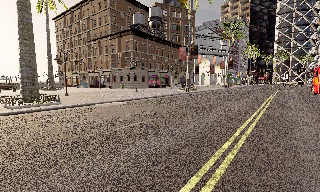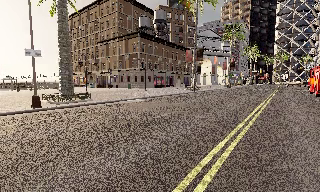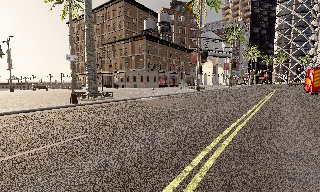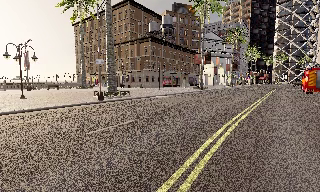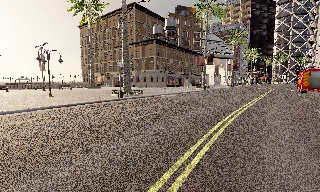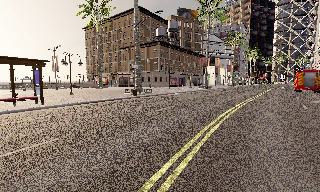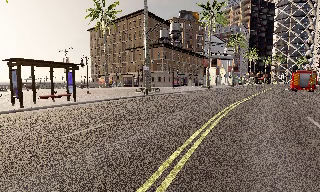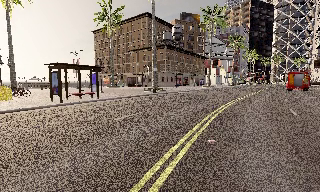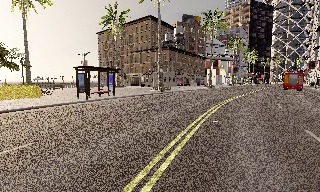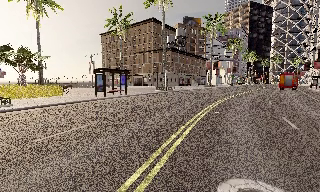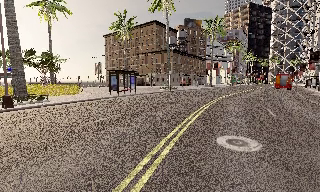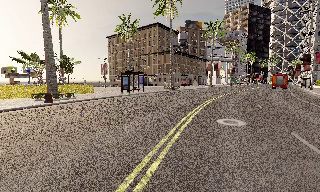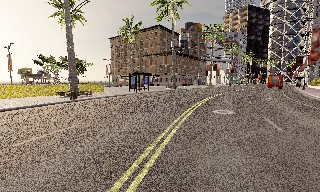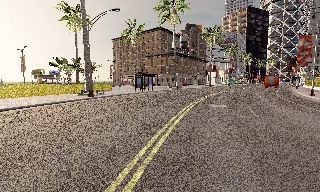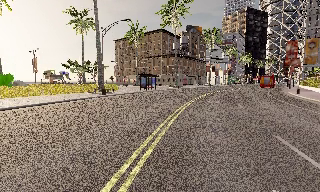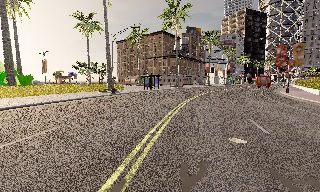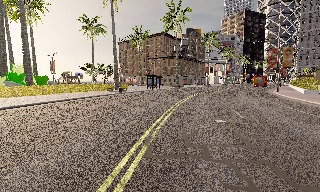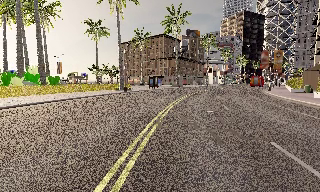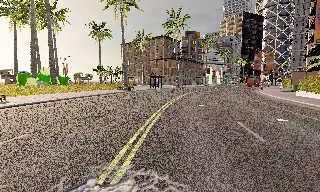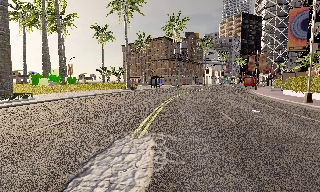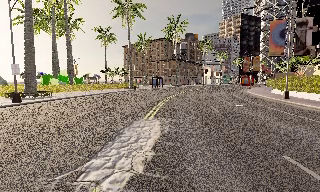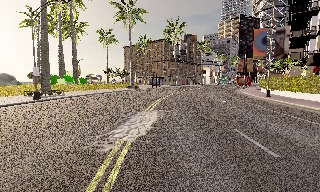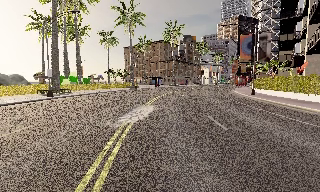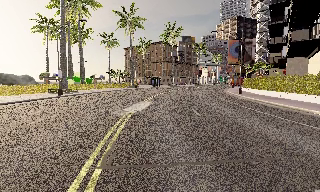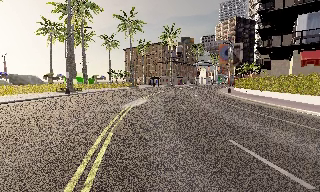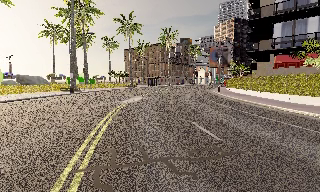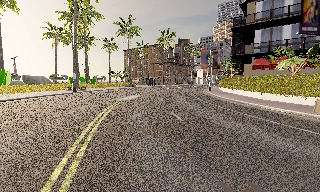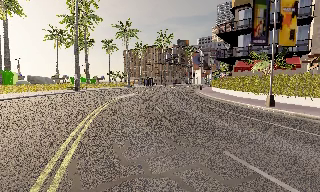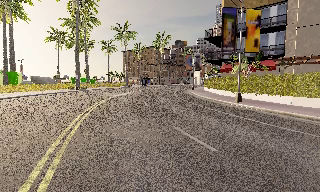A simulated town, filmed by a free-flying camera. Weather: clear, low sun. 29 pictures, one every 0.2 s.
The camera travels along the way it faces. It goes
backward.
0.0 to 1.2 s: The camera travels backward and to its left, about 13 m, so what stands in front gets smaller.
1.2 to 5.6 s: The camera travels backward, about 45 m, so what stands in front gets smaller.
The film runs backward here.
